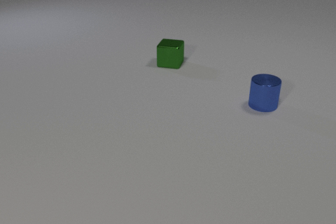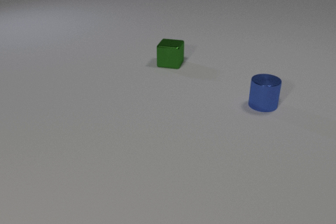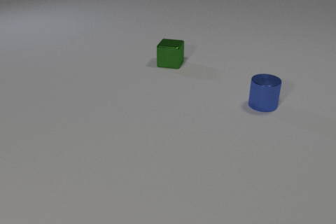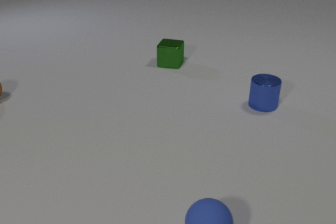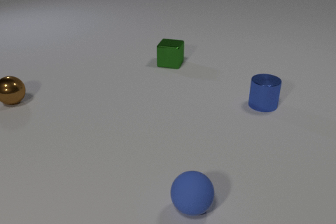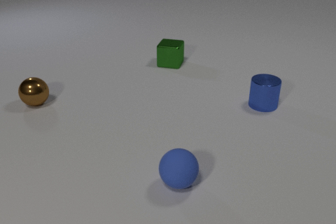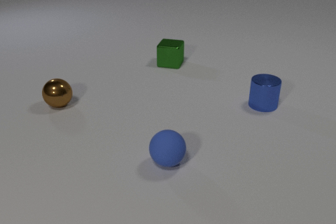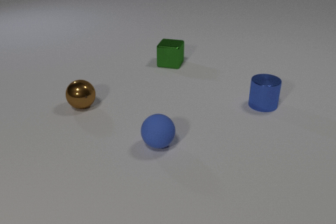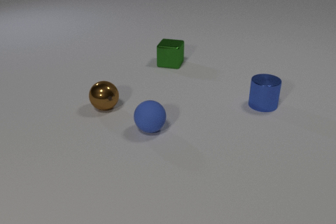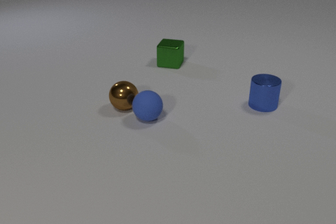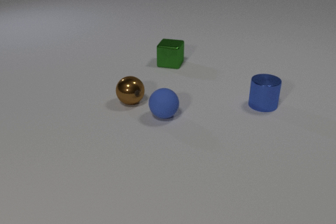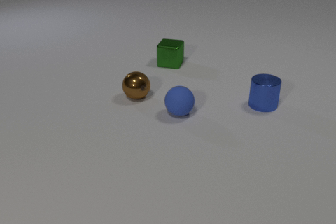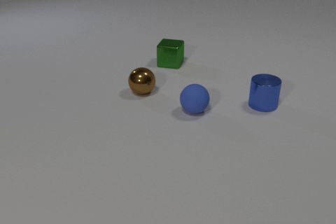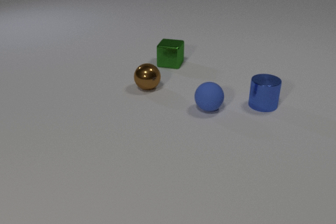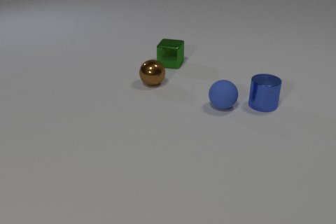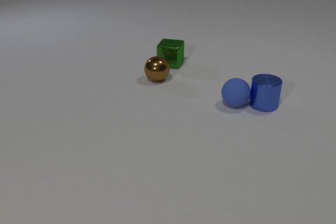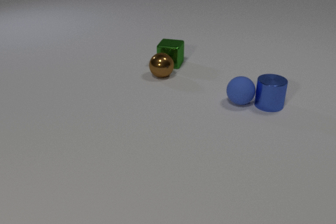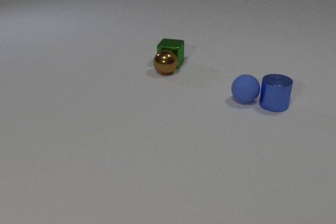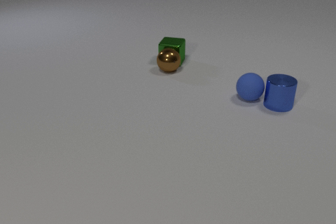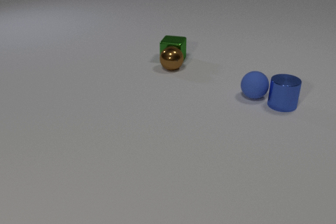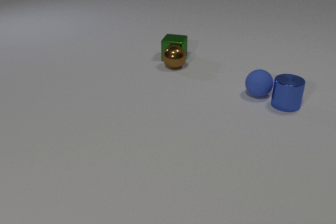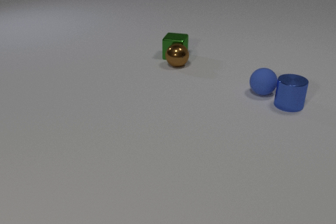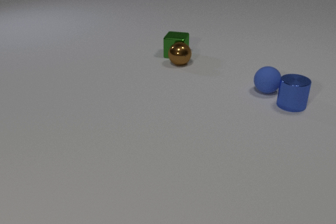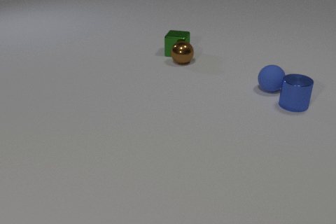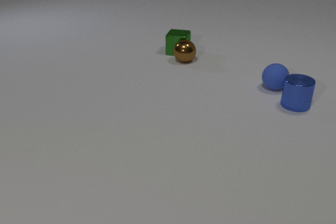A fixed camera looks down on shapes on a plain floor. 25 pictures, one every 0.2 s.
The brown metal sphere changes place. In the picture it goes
to the right.
The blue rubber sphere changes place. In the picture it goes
away from the camera.
0.0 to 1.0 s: The blue rubber sphere comes in at the bottom edge, rolls away from the camera and to the left. The brown metal sphere comes in at the left edge, rolls to the right and toward the camera.
1.0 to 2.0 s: The blue rubber sphere rolls away from the camera. The brown metal sphere rolls to the right. The blue rubber sphere and the brown metal sphere collide.
2.0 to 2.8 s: The blue rubber sphere rolls to the right. The brown metal sphere rolls away from the camera and to the right.
2.8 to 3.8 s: The blue rubber sphere rolls to the right and away from the camera. The brown metal sphere rolls away from the camera and to the right. The green metal cube slides away from the camera. The blue metal cylinder slides to the right. The blue rubber sphere and the blue metal cylinder collide. The brown metal sphere and the green metal cube collide.
3.8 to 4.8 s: The blue rubber sphere rolls away from the camera and to the right. The brown metal sphere rolls away from the camera and to the right. The green metal cube slides away from the camera. The blue metal cylinder slides to the right.
Are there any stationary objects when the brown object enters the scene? yes.
What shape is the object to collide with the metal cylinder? sphere.
How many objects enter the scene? 2.
